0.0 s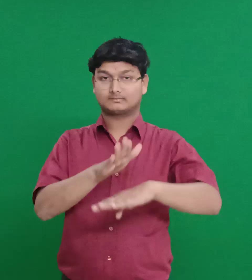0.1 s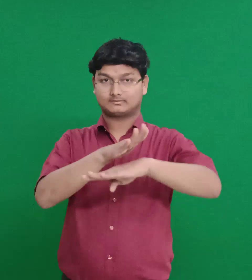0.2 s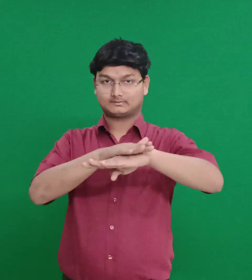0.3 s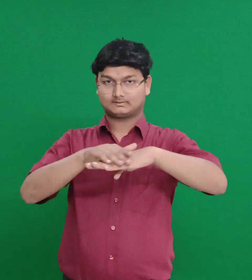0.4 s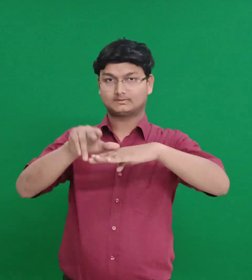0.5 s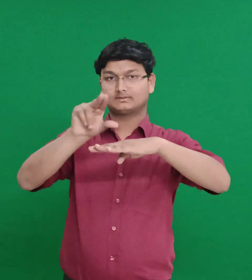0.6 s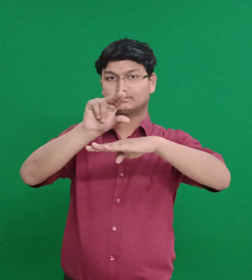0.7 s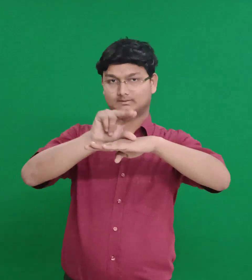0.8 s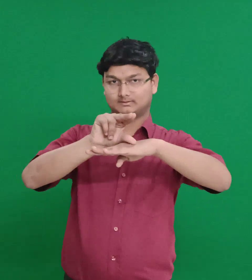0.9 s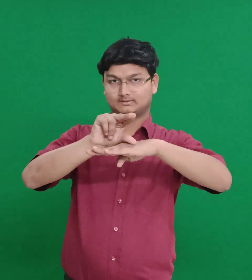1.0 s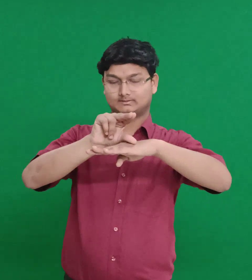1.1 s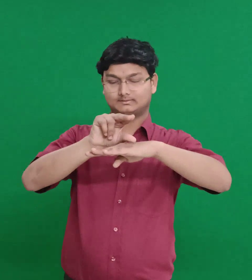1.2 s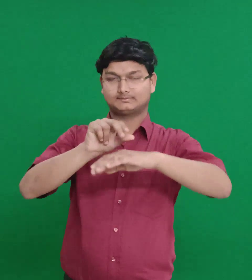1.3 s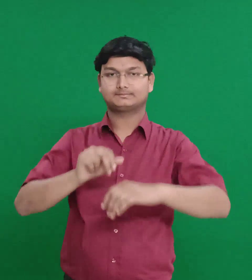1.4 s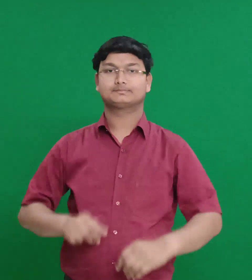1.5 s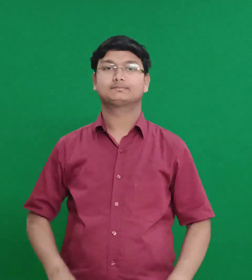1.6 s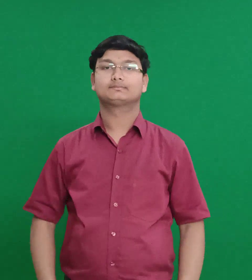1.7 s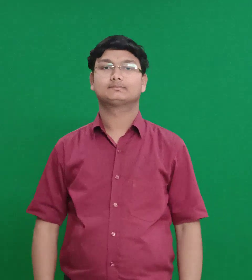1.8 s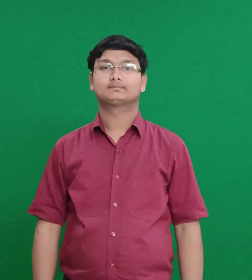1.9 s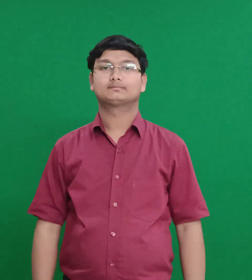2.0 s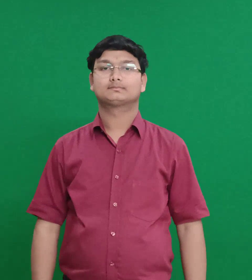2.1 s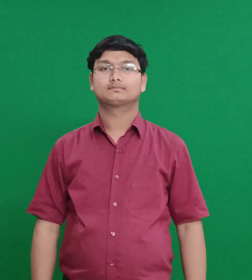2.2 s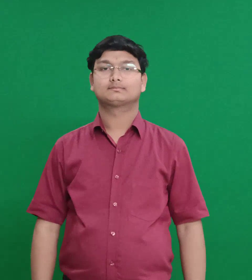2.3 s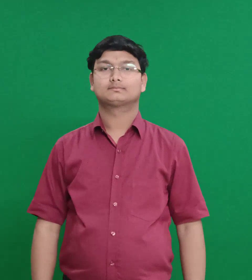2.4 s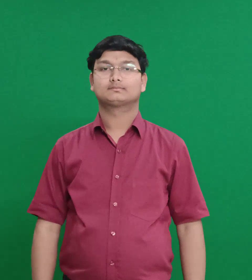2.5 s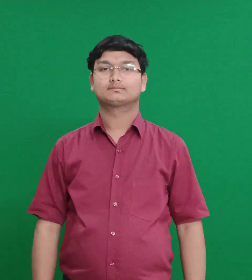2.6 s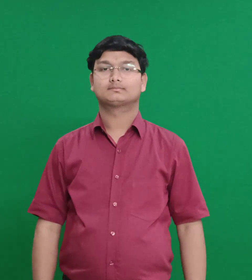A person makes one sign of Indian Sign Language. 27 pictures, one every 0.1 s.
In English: hagar
